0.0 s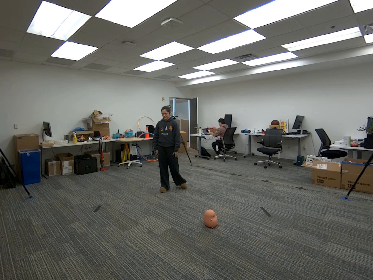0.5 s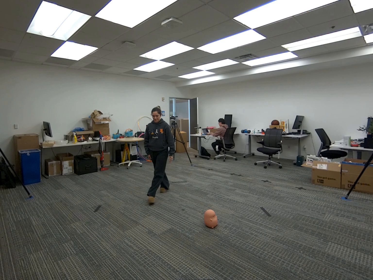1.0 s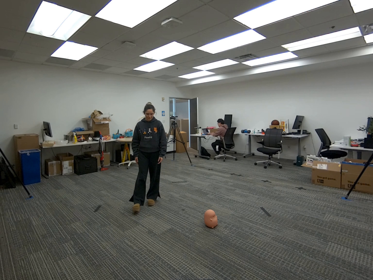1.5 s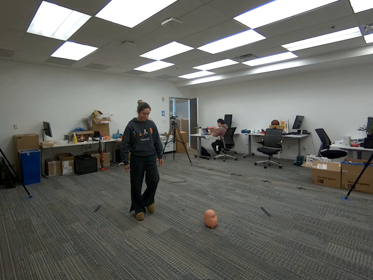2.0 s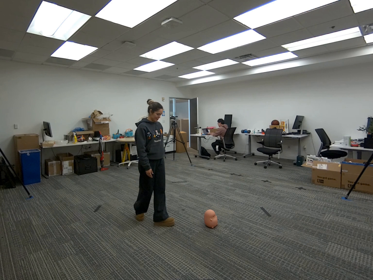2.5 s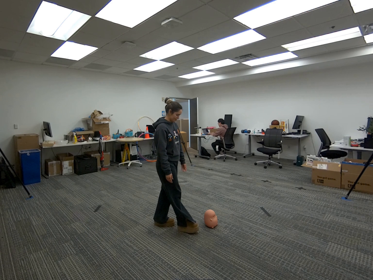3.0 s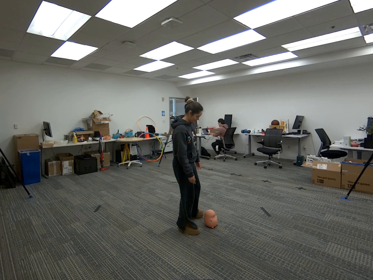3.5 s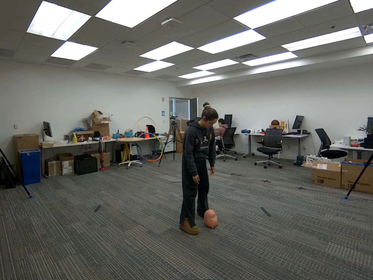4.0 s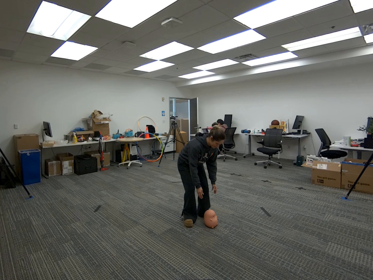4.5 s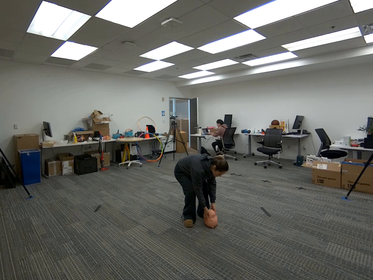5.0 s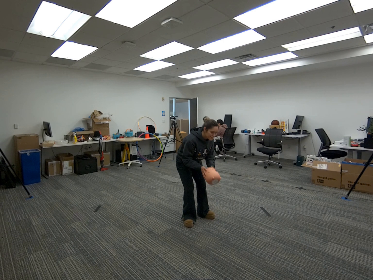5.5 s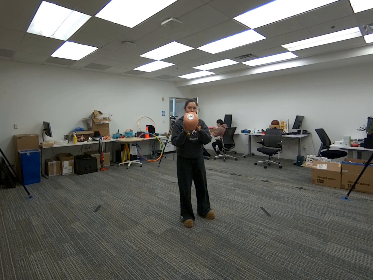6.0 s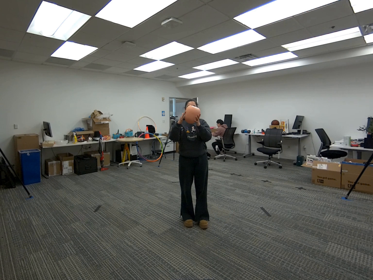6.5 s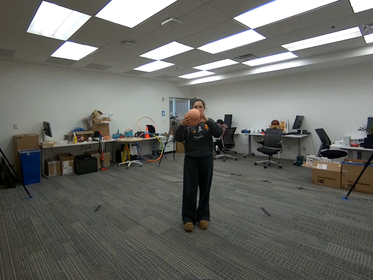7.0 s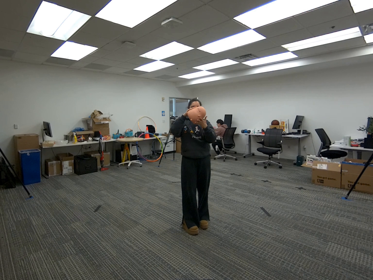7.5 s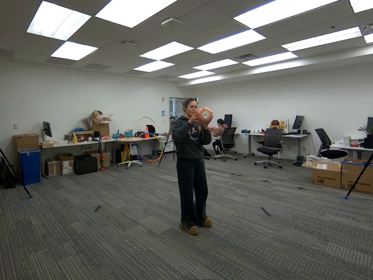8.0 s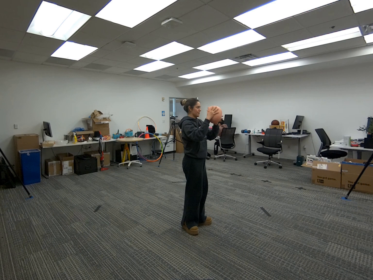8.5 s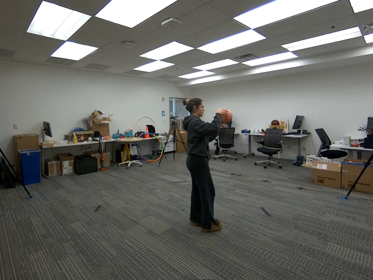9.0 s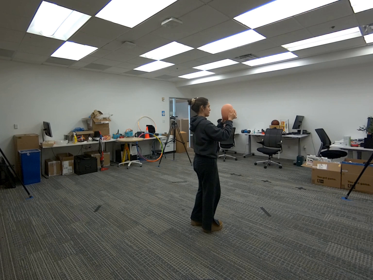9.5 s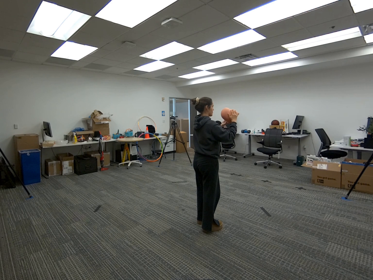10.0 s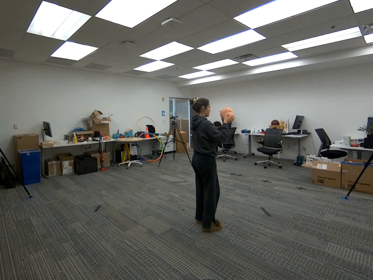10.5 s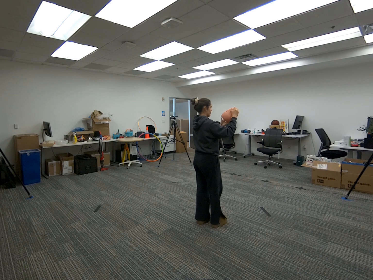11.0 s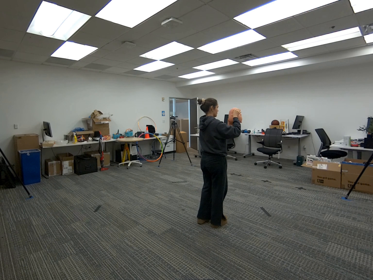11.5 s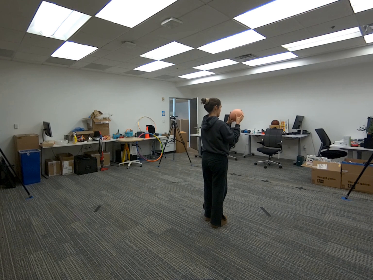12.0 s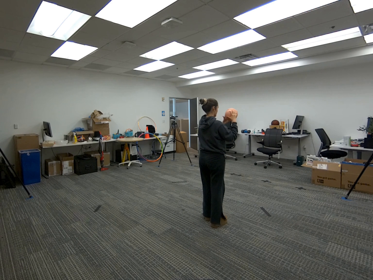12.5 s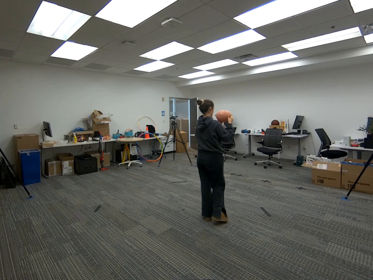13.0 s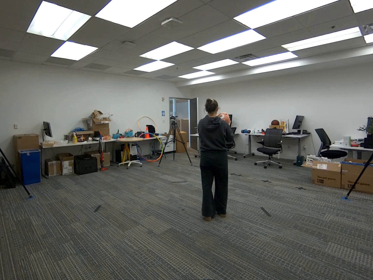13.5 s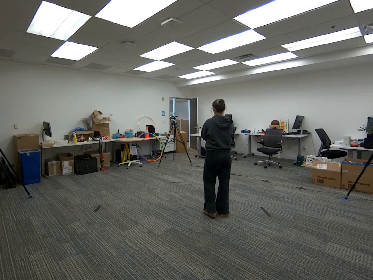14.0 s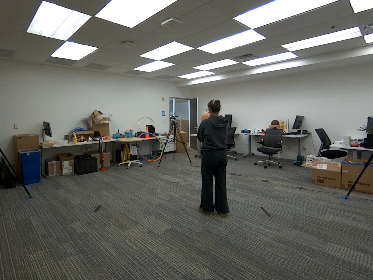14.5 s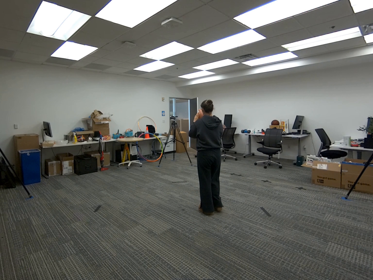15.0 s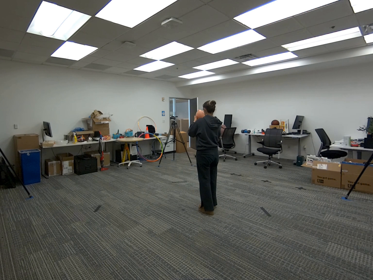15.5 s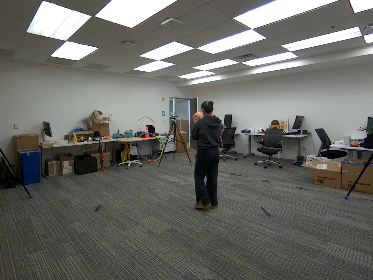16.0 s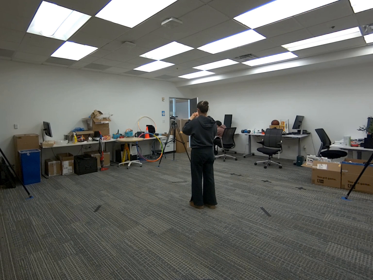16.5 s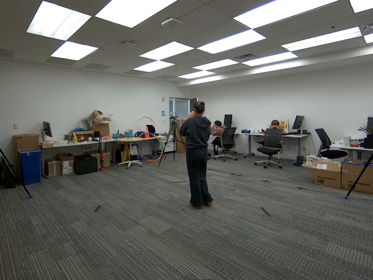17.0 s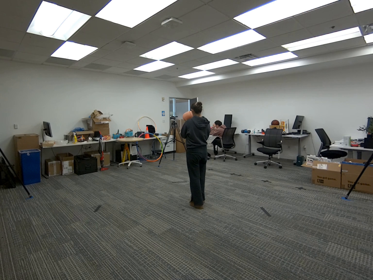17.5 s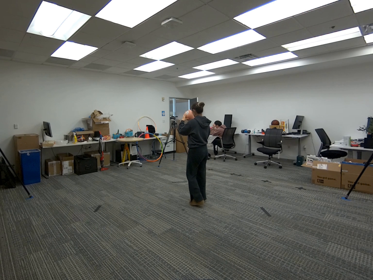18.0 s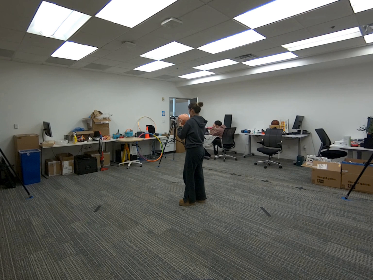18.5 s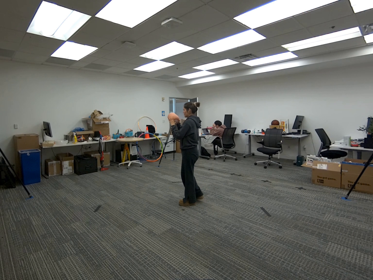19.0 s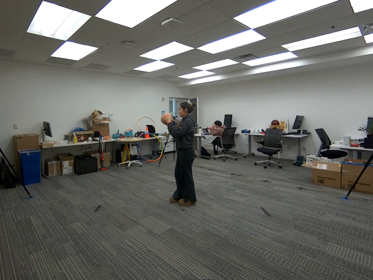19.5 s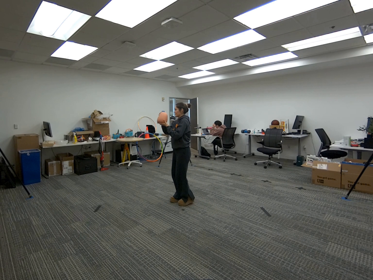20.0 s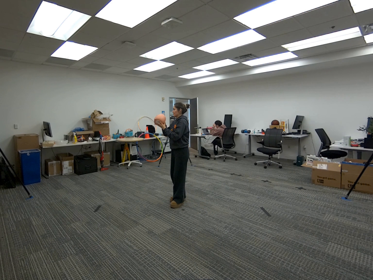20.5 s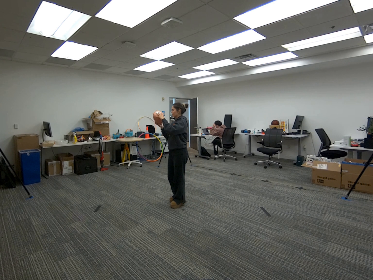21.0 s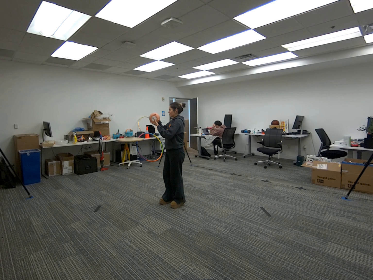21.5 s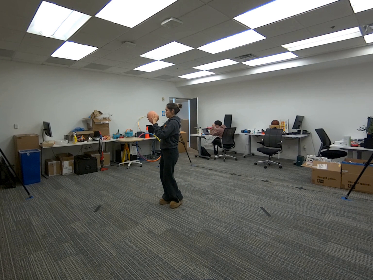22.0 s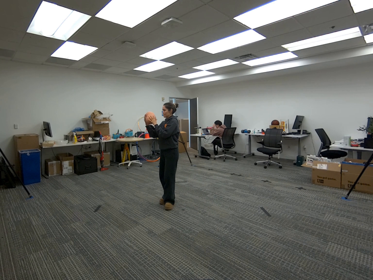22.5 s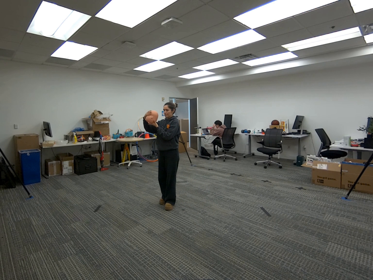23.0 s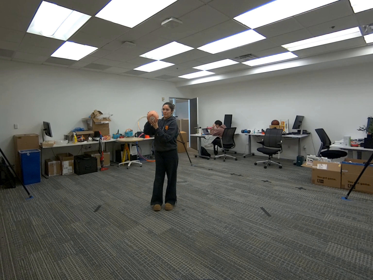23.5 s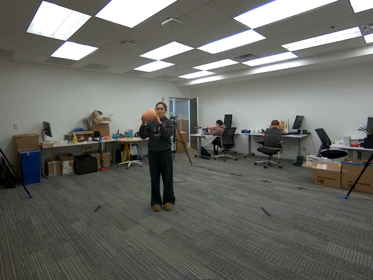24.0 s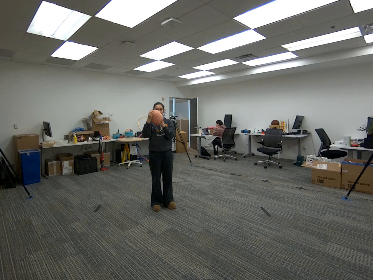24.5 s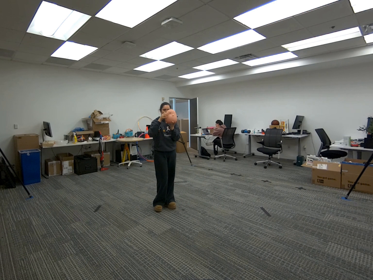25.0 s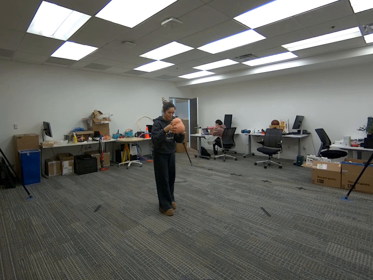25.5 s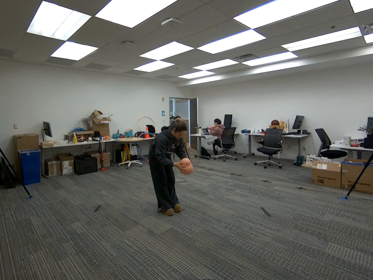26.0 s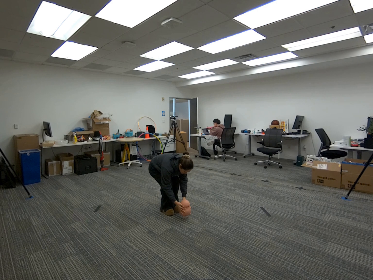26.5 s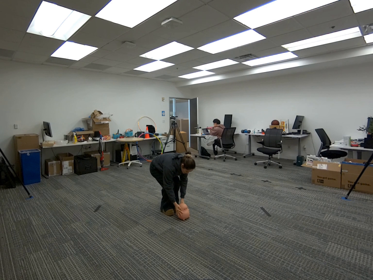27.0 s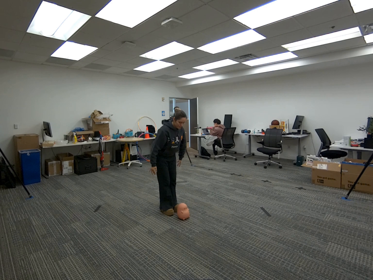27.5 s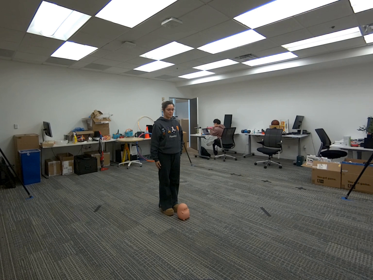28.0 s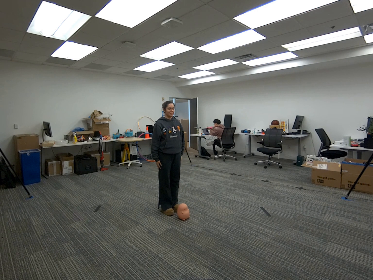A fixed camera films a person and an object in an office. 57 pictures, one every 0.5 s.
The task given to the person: Walk over to the potato light and pick it up from the floor. Rotate the potato with both hands as you walk in a circle. Place the potato light back on the floor.
